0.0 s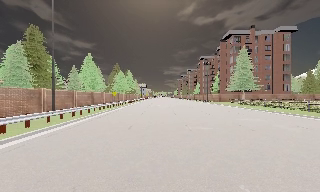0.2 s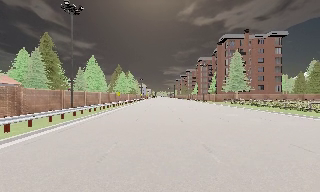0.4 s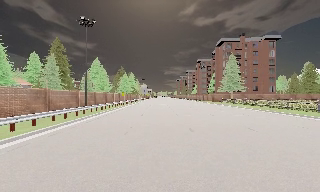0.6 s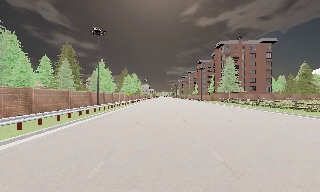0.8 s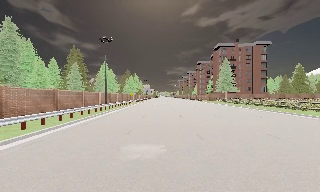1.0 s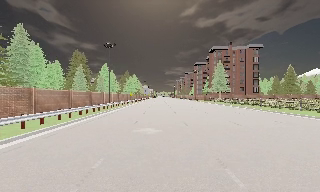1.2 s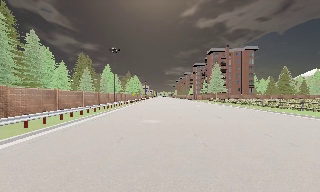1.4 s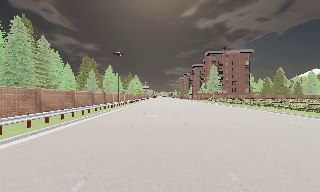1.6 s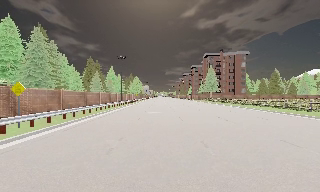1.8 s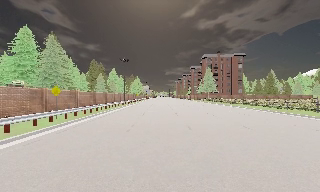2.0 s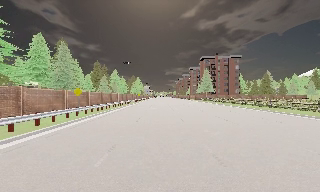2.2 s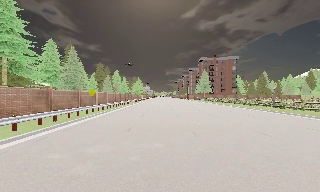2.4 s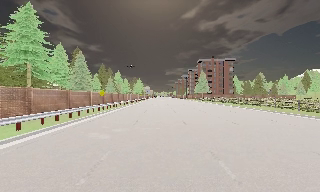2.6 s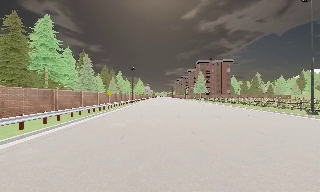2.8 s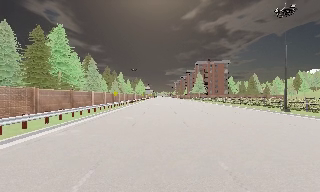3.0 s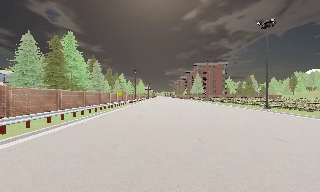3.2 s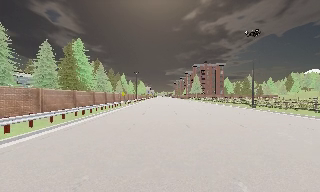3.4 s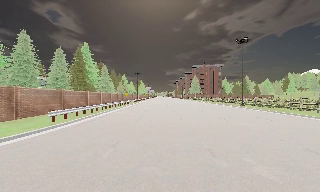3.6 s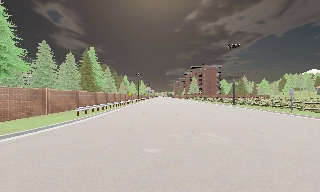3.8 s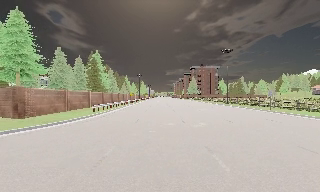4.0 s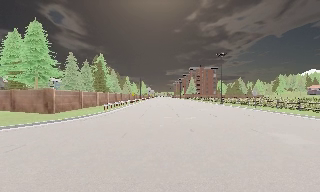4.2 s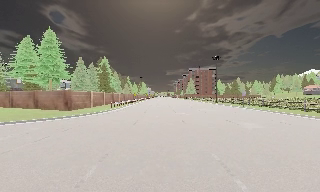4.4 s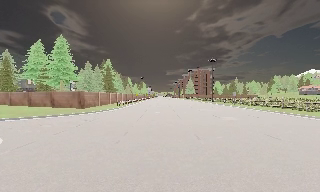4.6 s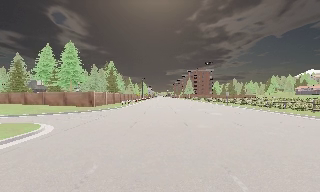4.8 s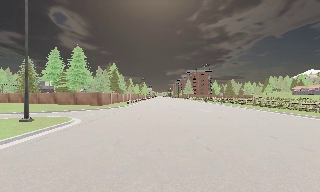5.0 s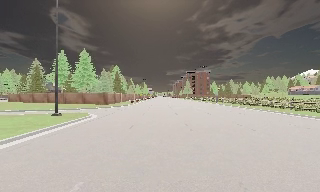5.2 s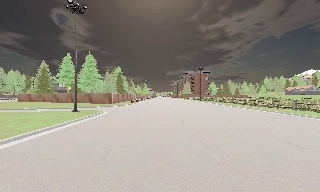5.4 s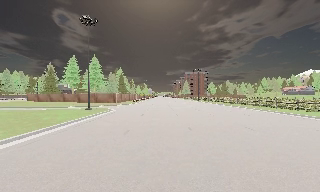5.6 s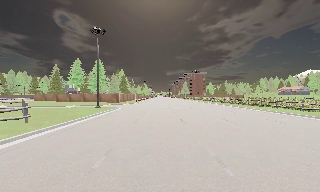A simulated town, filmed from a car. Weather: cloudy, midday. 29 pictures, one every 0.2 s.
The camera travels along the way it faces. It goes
backward.
0.0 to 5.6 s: The camera travels backward, about 90 m, so what stands in front gets smaller.
The film runs backward here.
